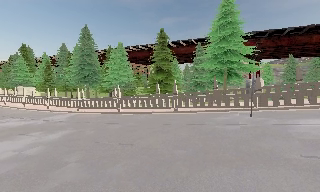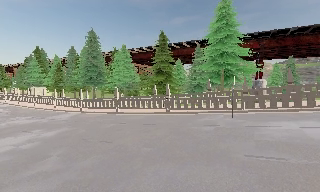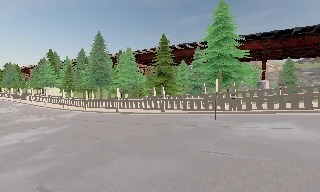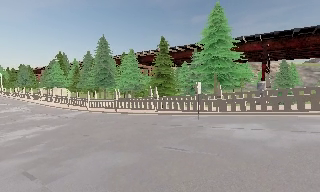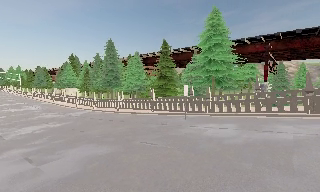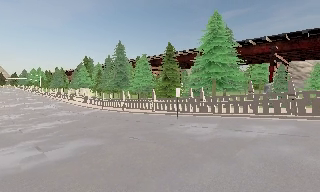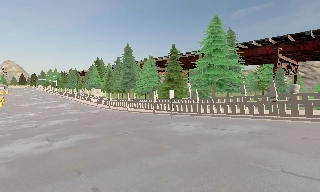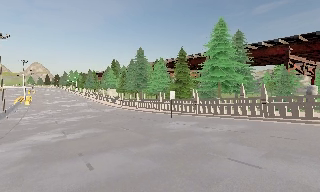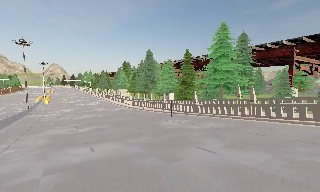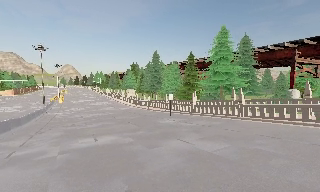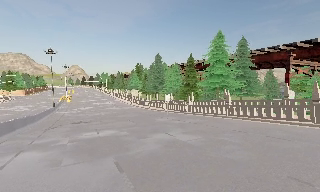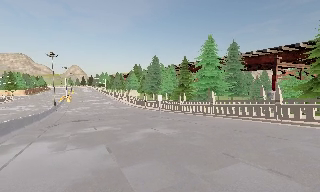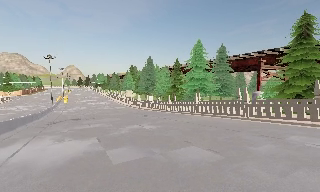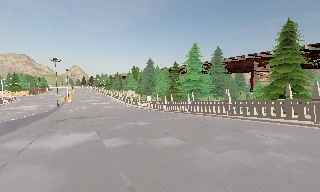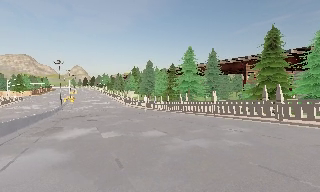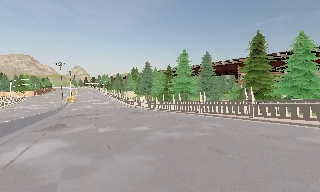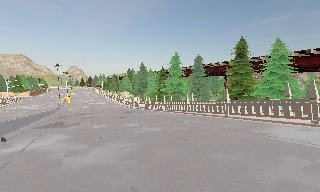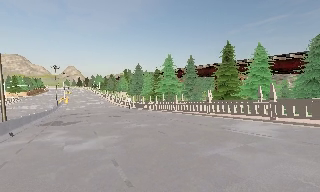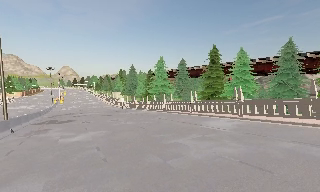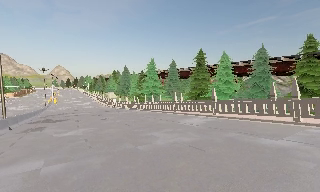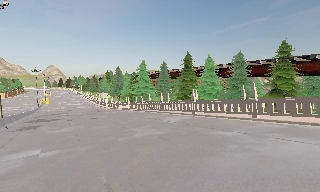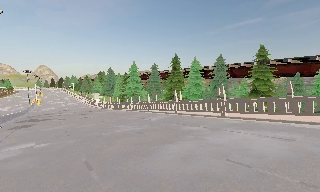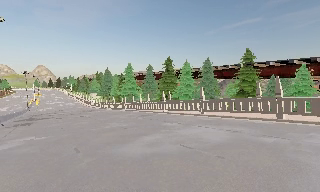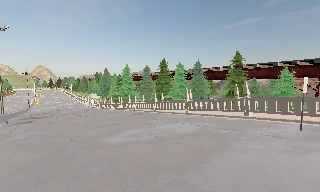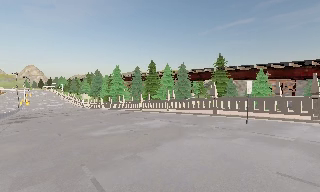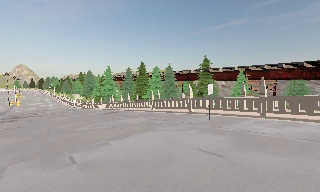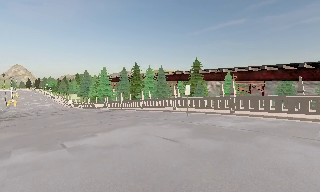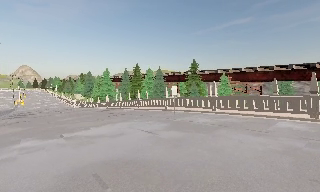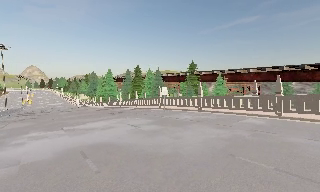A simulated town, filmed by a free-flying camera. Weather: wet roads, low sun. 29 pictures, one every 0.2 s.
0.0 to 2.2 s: The camera pans to its left, which is counterclockwise from overhead, by about 40 degrees. It travels backward and to its right, about 20 m.
2.2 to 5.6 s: The camera pans to its right, which is clockwise from overhead, by about 10 degrees. It travels backward and to its right, about 35 m, so what stands in front gets smaller.
The film runs backward here.
